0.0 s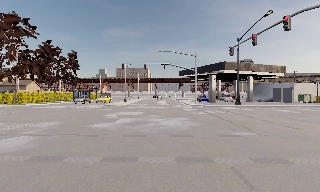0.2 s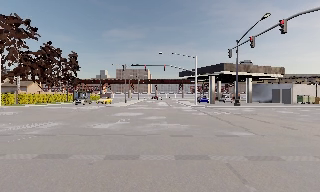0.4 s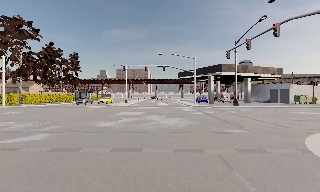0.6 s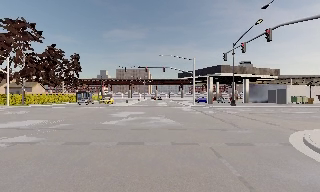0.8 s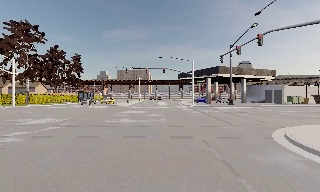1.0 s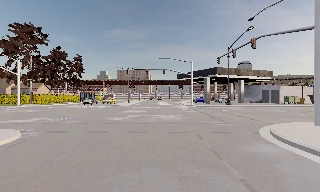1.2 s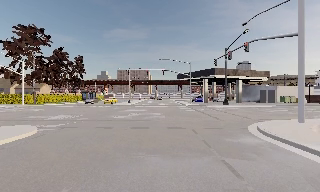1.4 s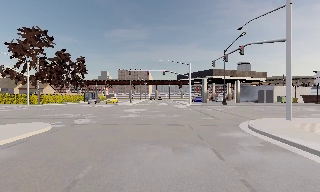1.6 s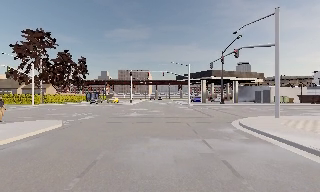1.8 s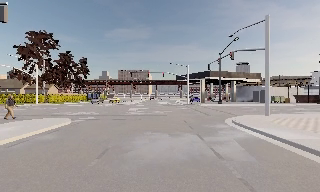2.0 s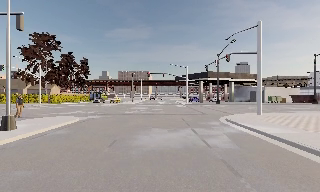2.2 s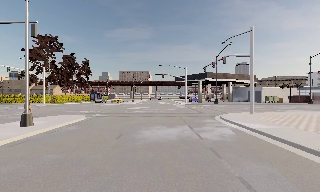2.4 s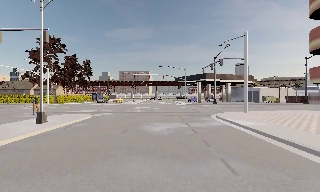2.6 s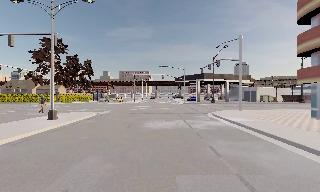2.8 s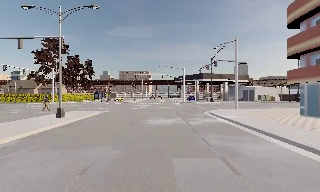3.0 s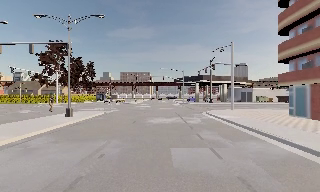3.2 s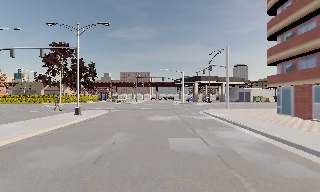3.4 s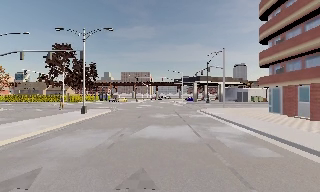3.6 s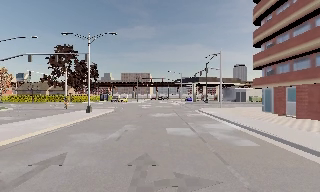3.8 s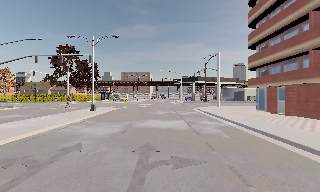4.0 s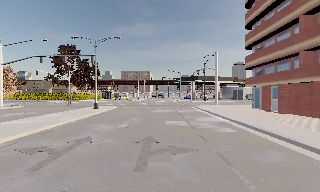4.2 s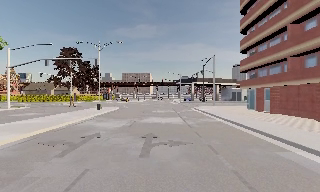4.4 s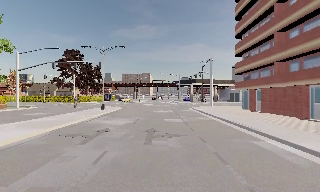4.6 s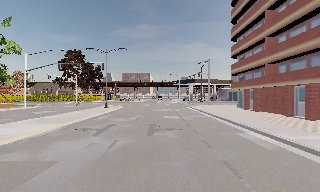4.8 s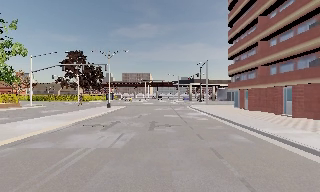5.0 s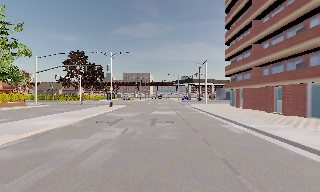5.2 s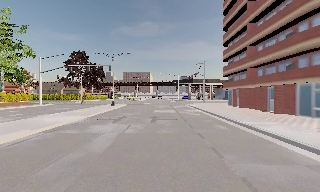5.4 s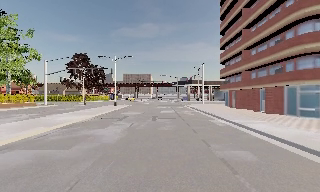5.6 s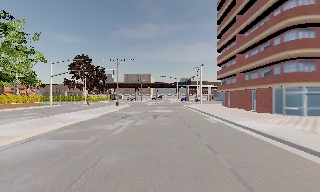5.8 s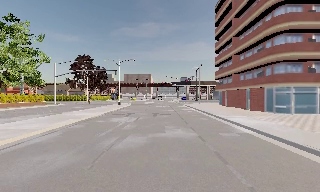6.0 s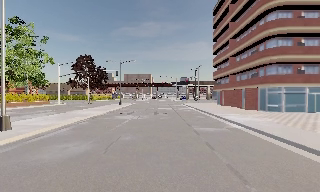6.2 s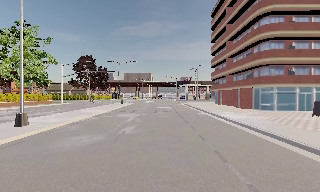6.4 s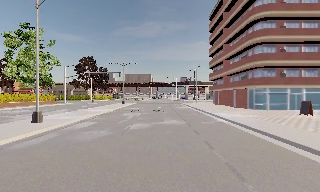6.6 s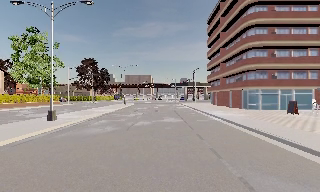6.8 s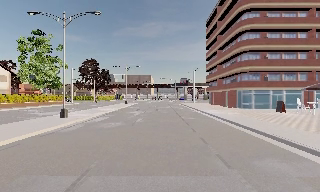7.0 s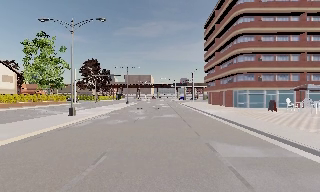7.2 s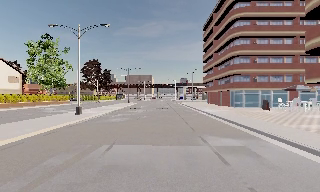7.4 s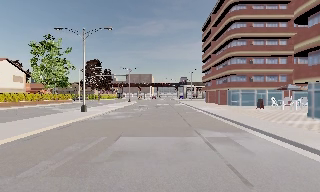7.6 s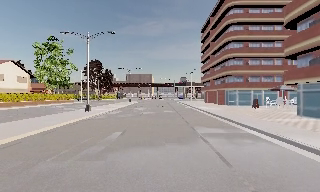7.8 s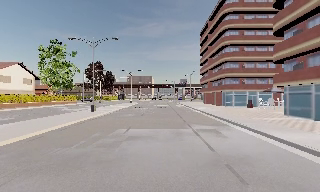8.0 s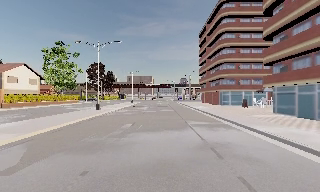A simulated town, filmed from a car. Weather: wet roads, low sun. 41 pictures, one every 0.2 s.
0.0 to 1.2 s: The camera travels backward, about 4.5 m, so what stands in front gets smaller. It gains speed.
1.2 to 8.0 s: The camera travels backward, about 35 m, so what stands in front gets smaller.
The film runs backward here.
